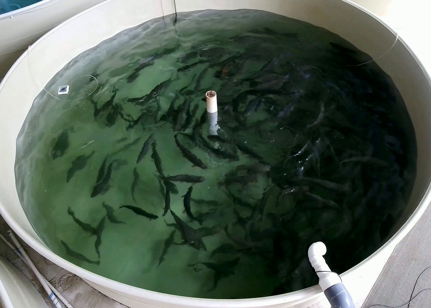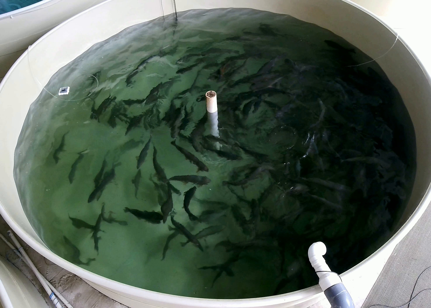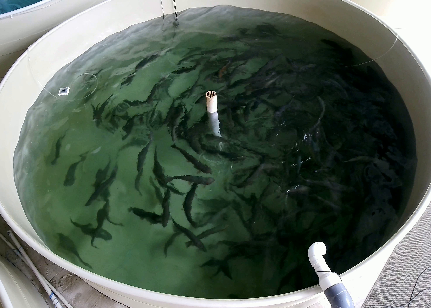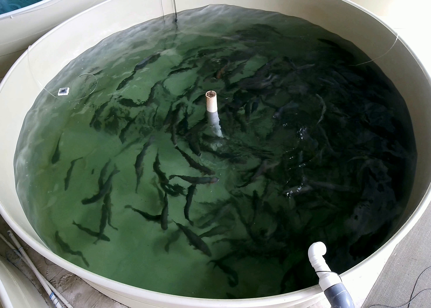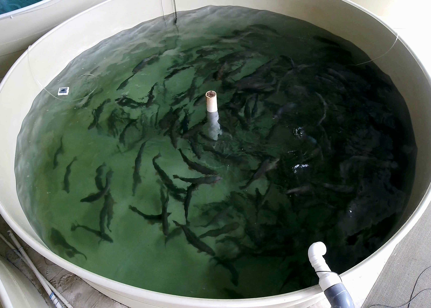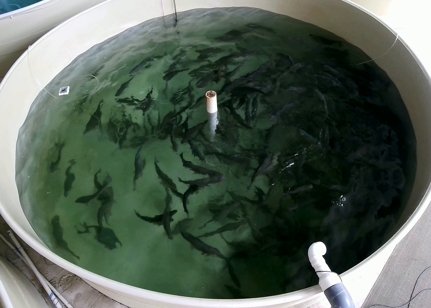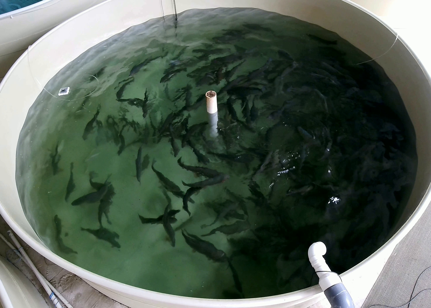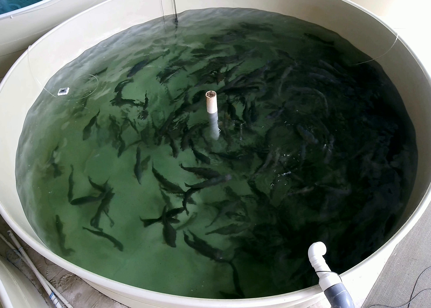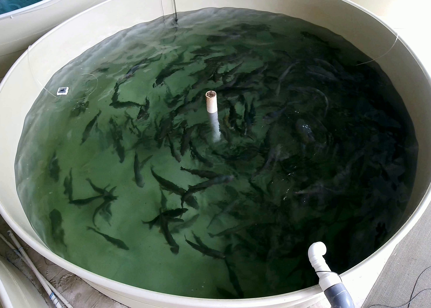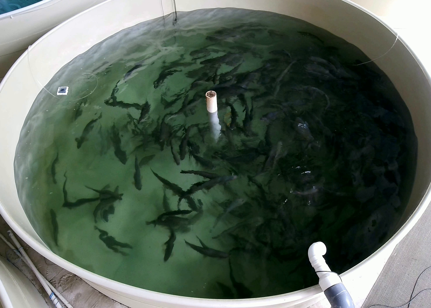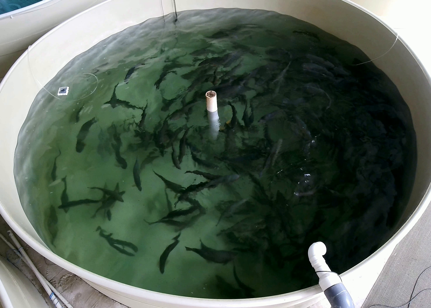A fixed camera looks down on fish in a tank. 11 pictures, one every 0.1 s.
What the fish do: Foraging.
